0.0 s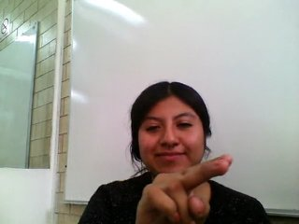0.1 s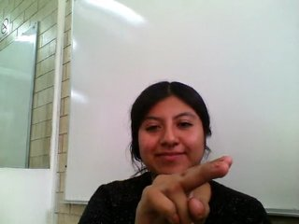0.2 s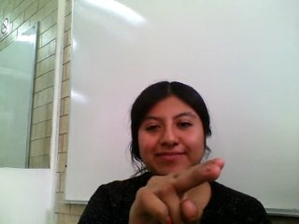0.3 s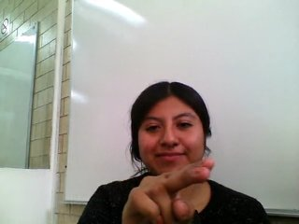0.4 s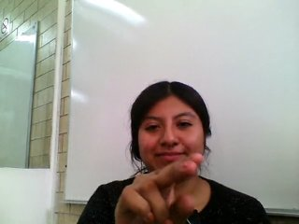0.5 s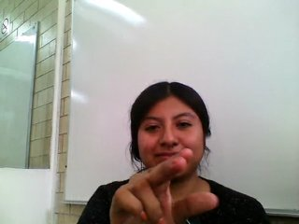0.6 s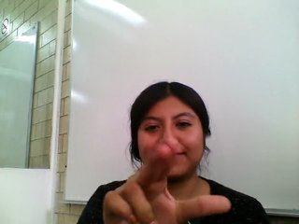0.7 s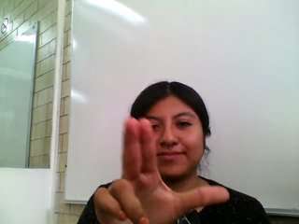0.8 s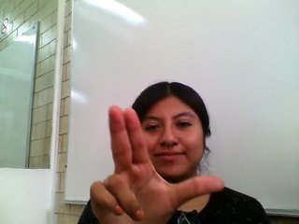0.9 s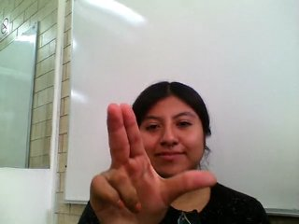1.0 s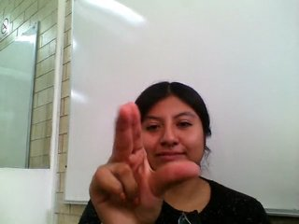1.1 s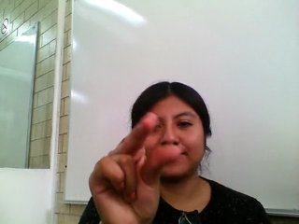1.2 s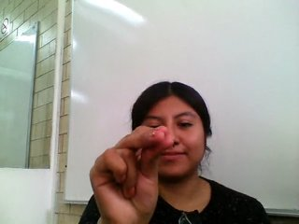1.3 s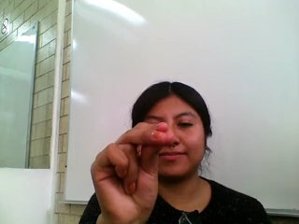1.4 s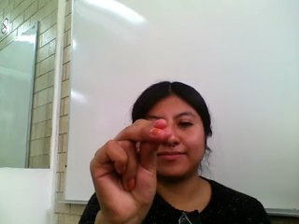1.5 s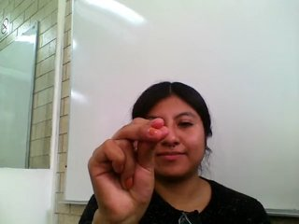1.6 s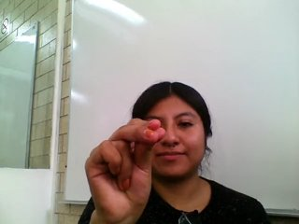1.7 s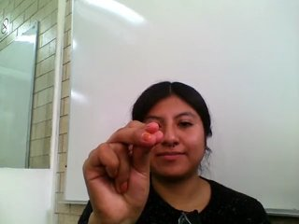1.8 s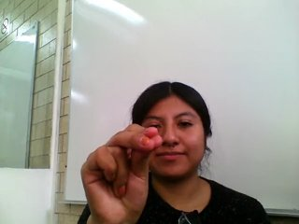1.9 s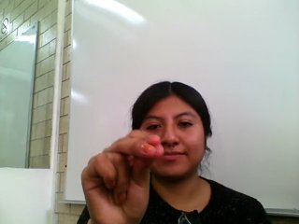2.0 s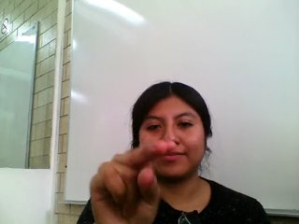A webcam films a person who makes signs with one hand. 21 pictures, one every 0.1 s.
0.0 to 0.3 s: Pointing with two fingers.
0.4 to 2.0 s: Zoom out.
